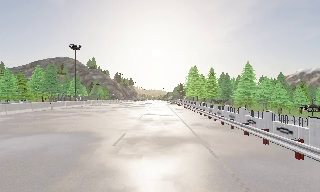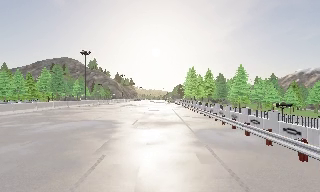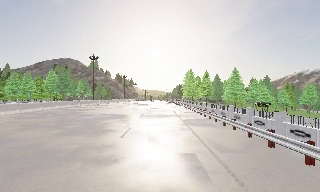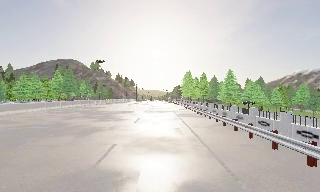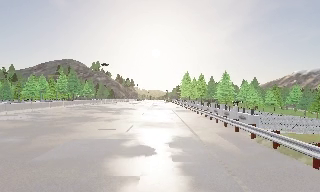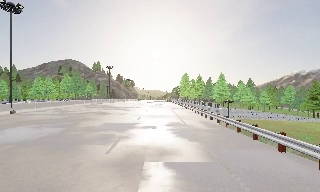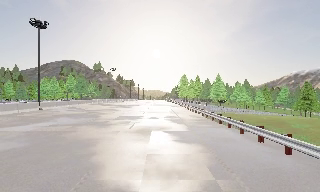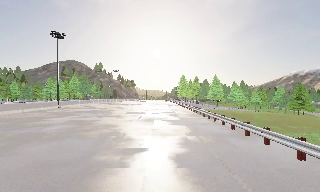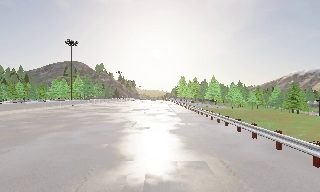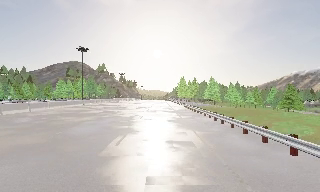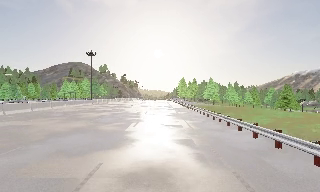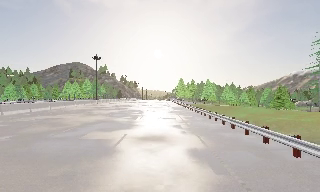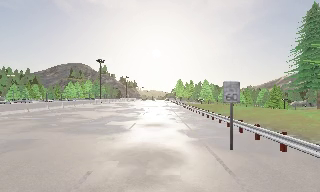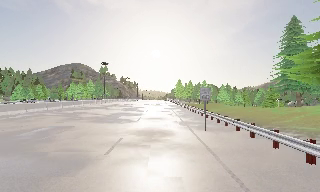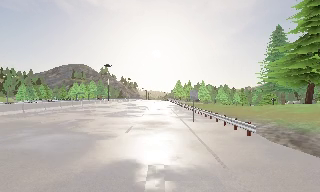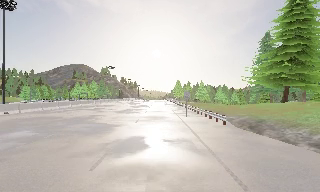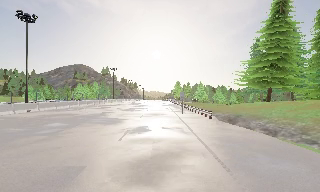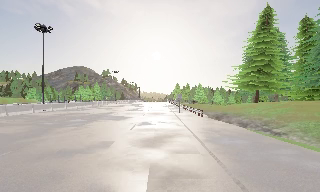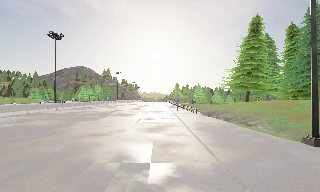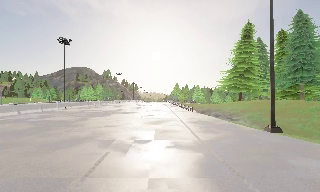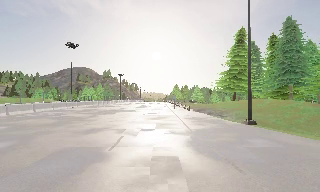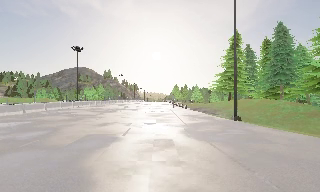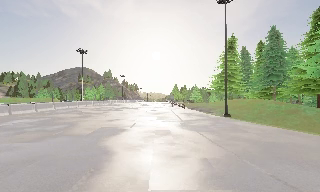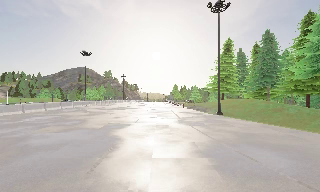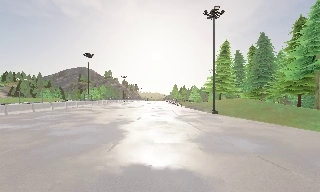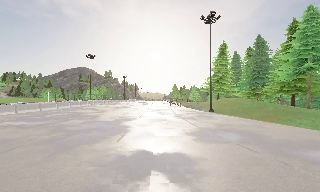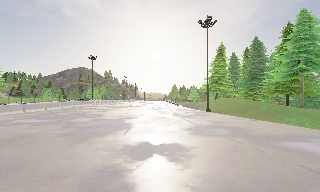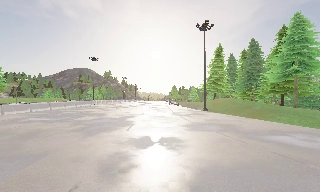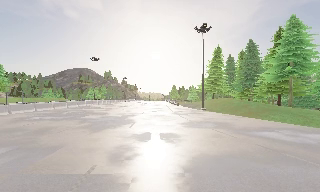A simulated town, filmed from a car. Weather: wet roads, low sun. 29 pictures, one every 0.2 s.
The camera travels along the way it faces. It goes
backward.
0.0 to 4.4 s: The camera travels backward, about 75 m, so what stands in front gets smaller. It loses speed.
4.4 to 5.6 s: The camera travels backward, about 7 m, so what stands in front gets smaller. It loses speed.
The film runs backward here.
